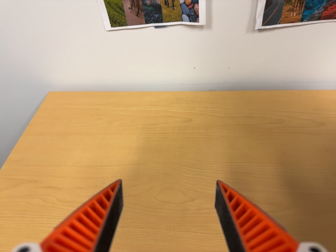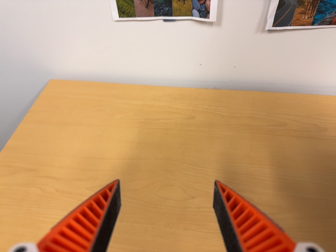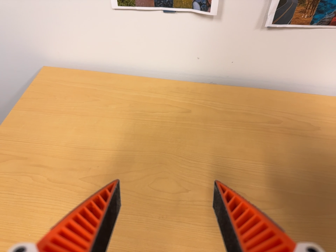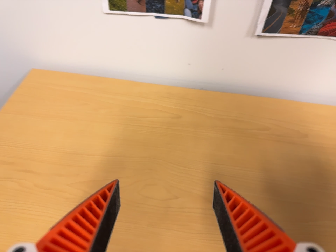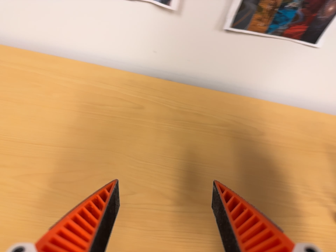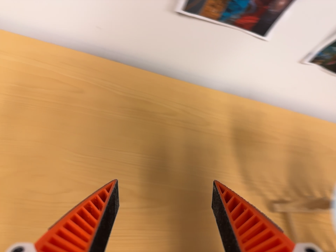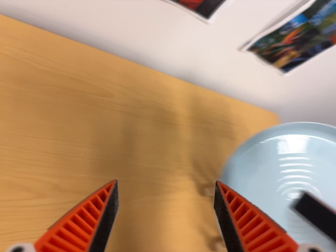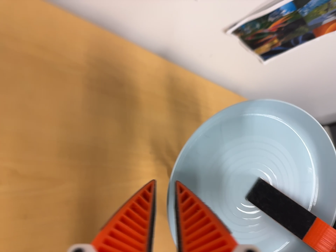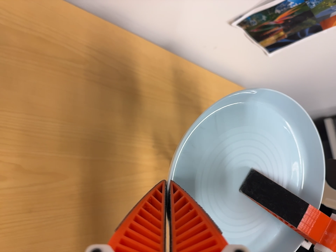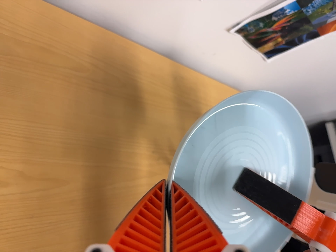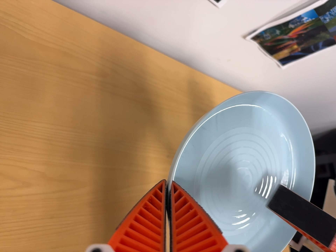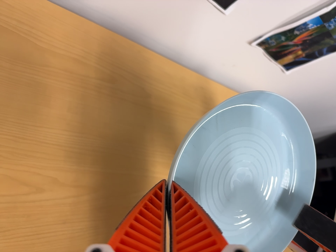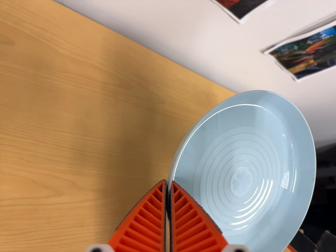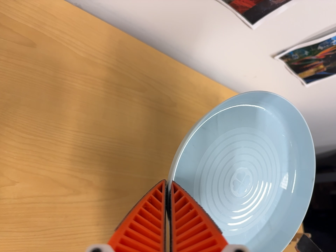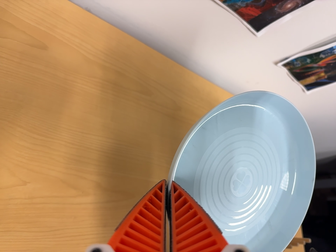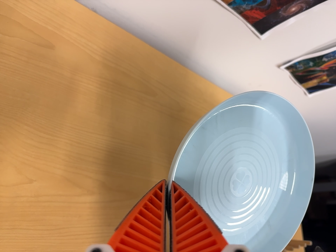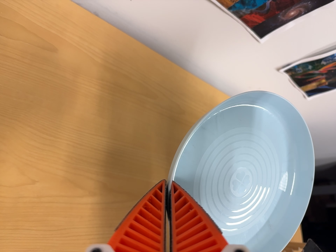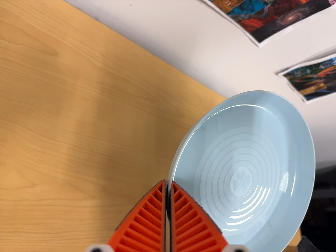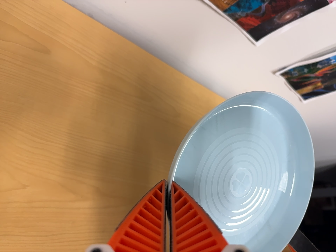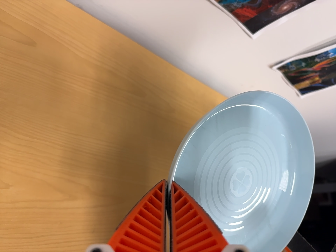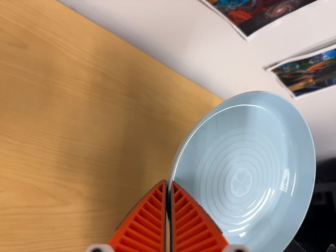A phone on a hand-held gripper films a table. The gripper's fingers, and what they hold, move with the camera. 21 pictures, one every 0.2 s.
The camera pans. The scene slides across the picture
to the left.
0.0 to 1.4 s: The camera pans to its right by about 50 degrees. It travels forward and toward the top of its view, about 16 cm. Its aim tips toward the bottom of its view by about 25 degrees. It rolls about its line of sight by about 20 degrees, and the scene rotates clockwise.
1.4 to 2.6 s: The camera travels to its left, about 8 cm, so close, fixed things drift to the right.
2.6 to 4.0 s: The camera shifts only a little, or ends up much as it began.
The film runs backward here.
